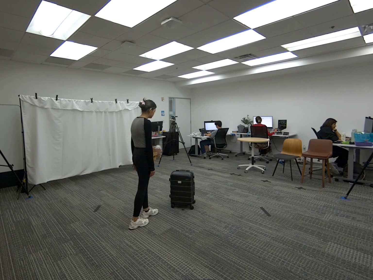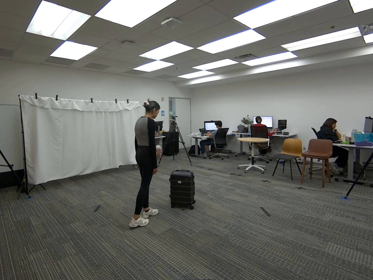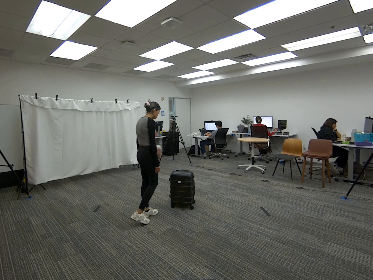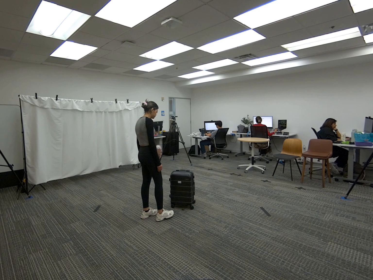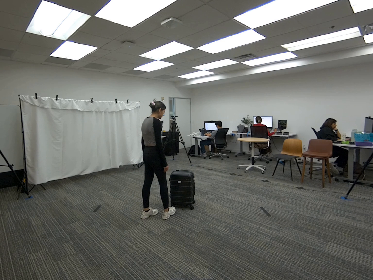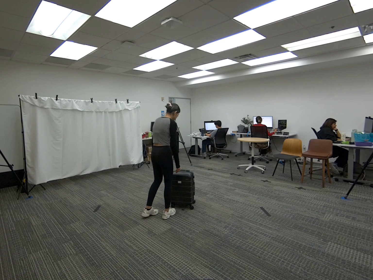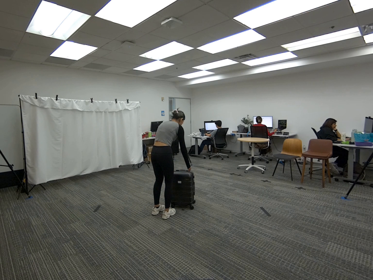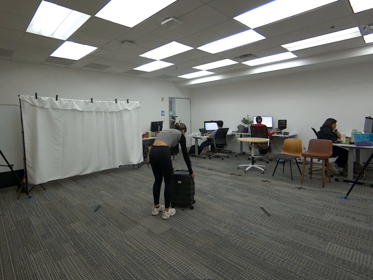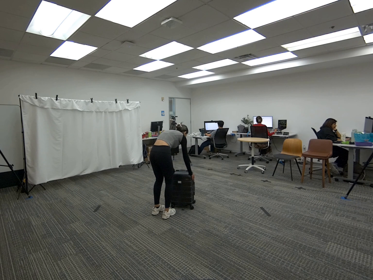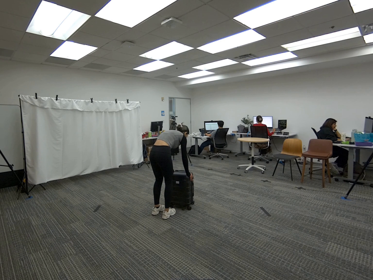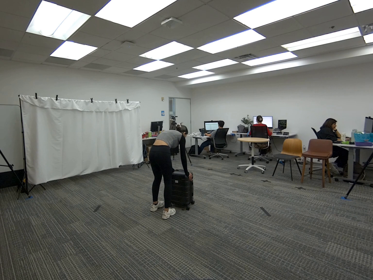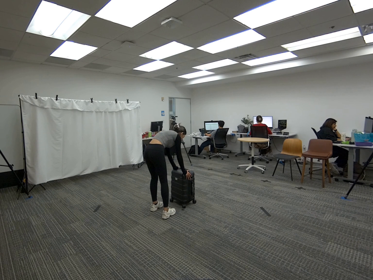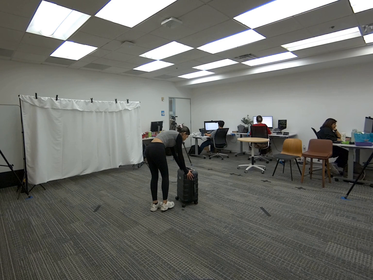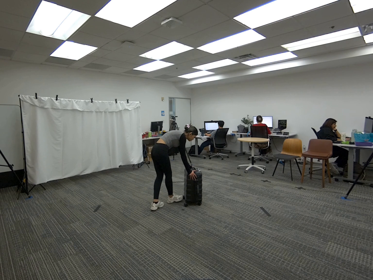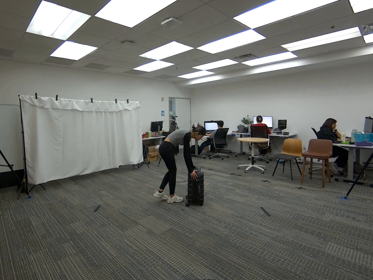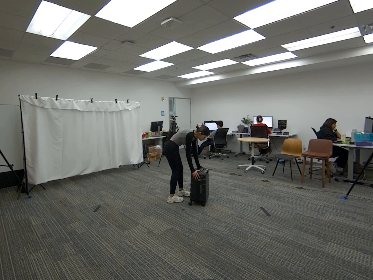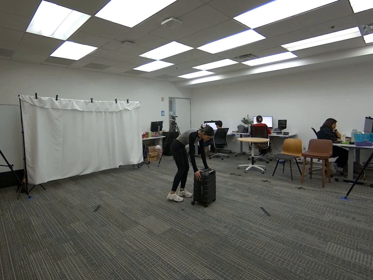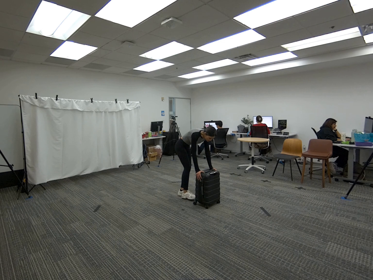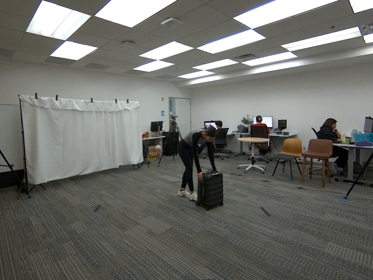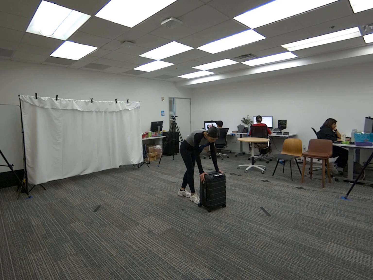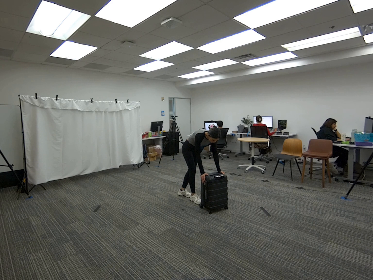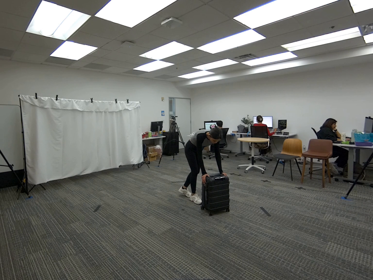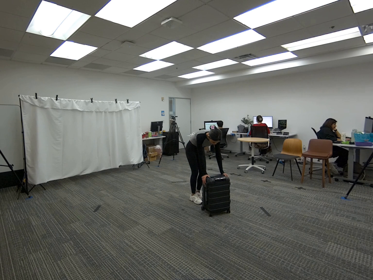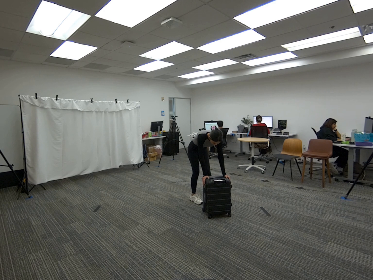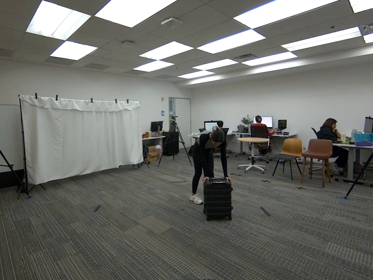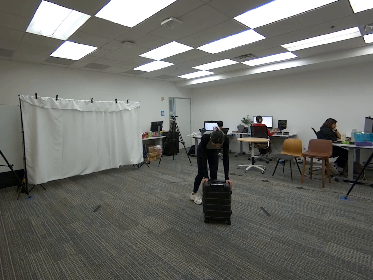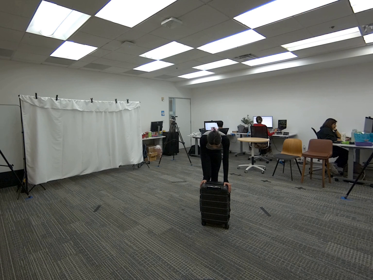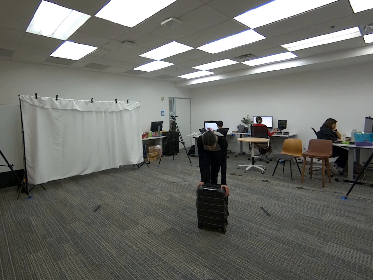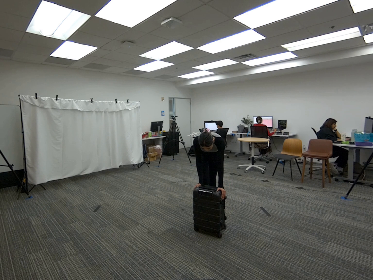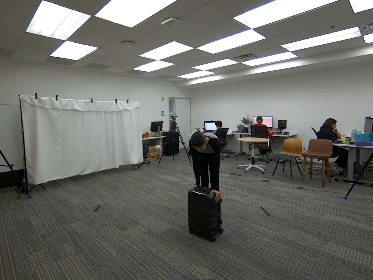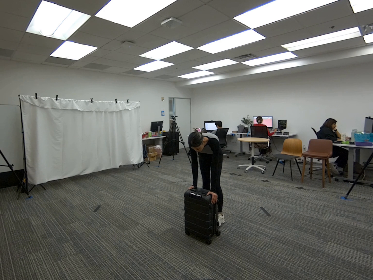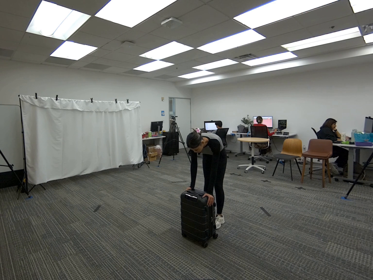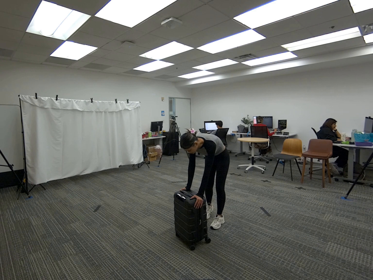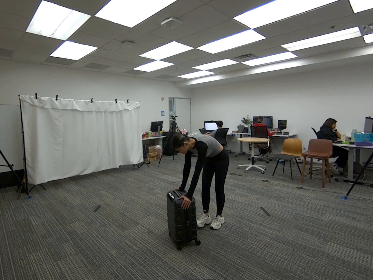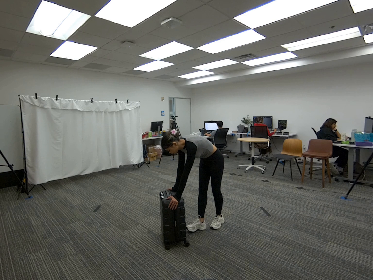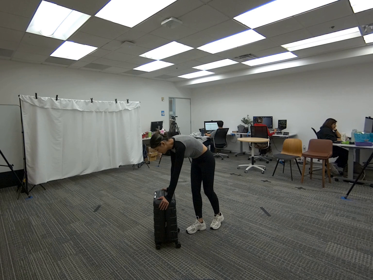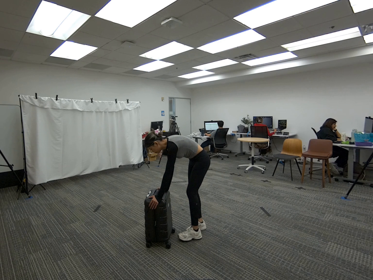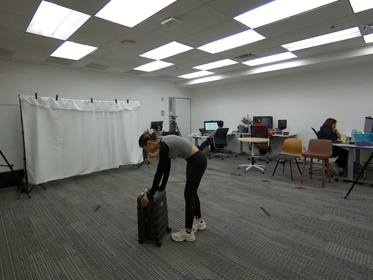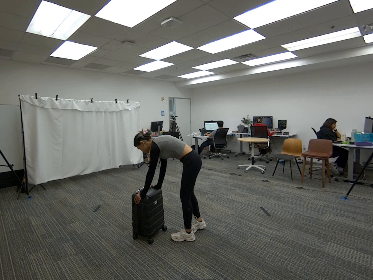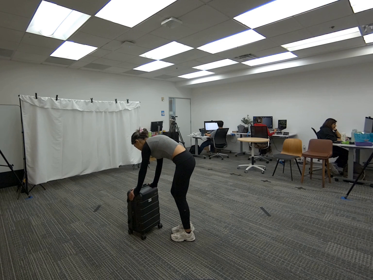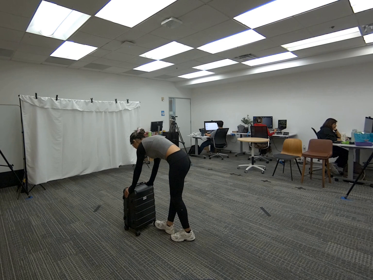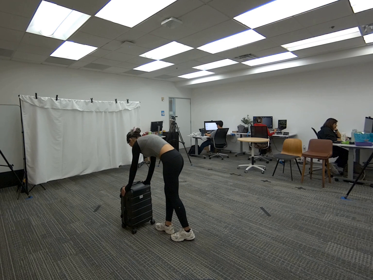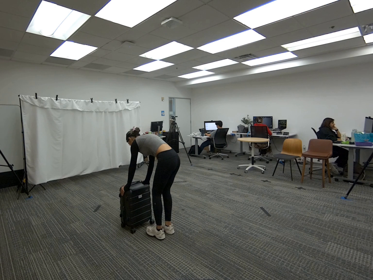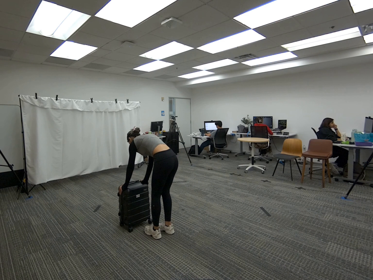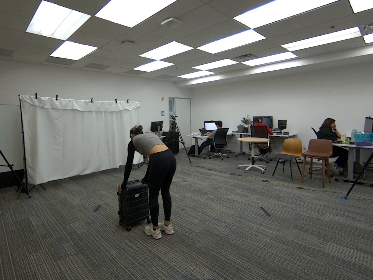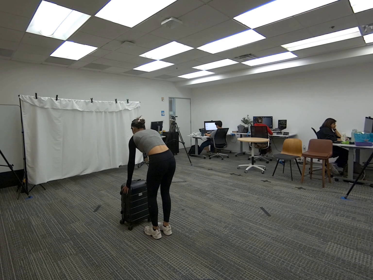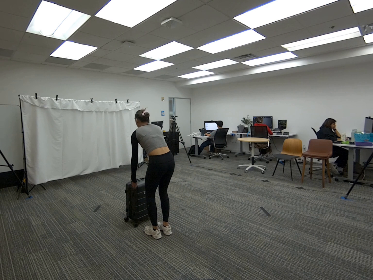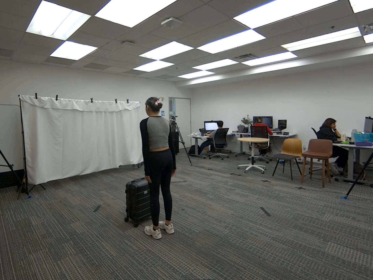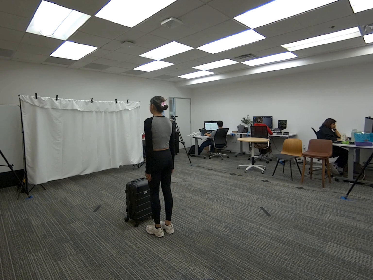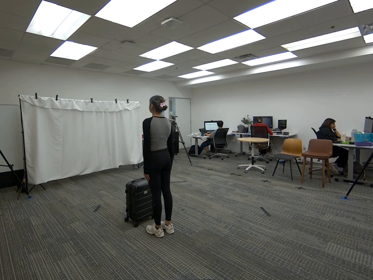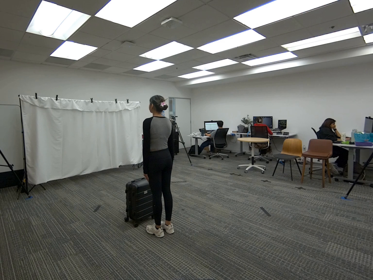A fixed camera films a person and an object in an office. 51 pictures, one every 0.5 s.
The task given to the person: Walk over to the luggage within the bounding area and place both hands on the luggage and roll the luggage infront of you continouisly within the bounding area.
